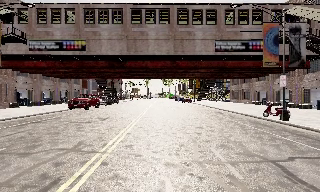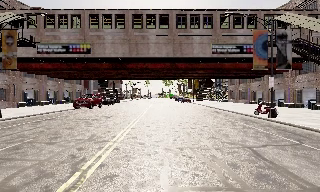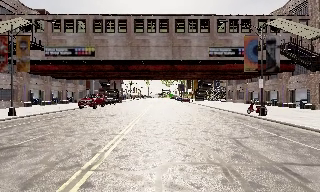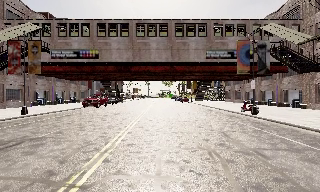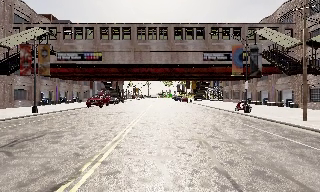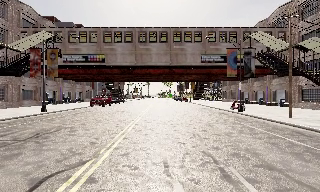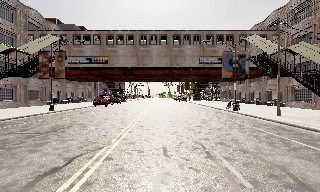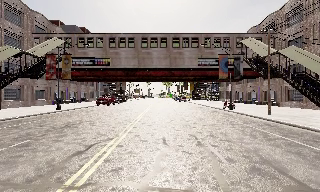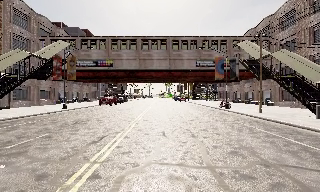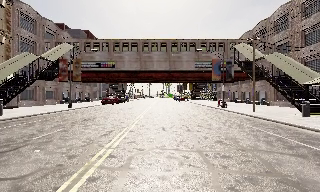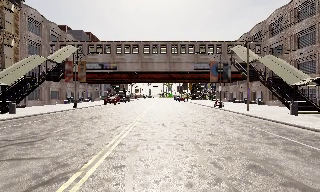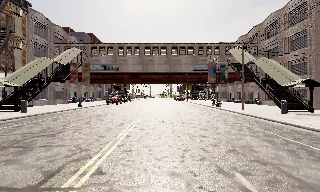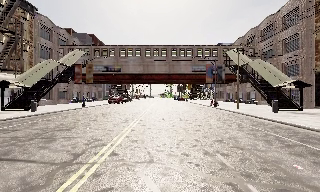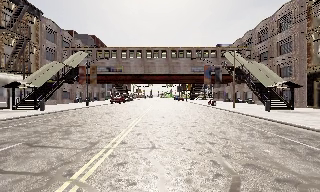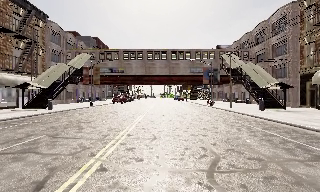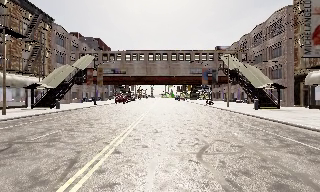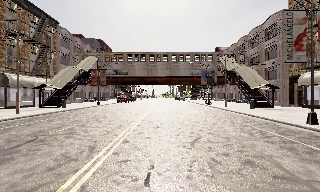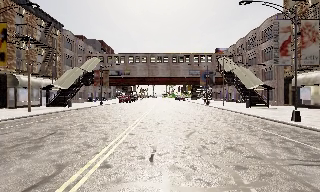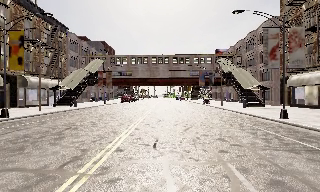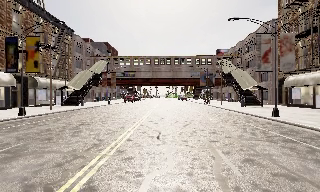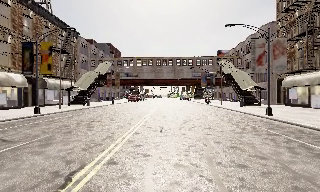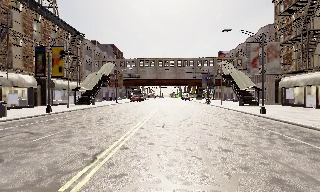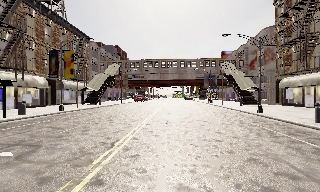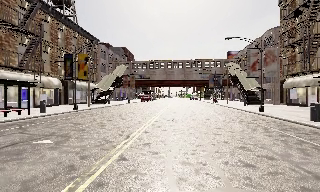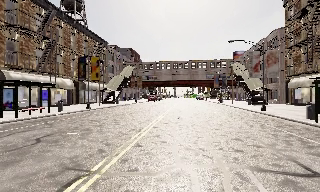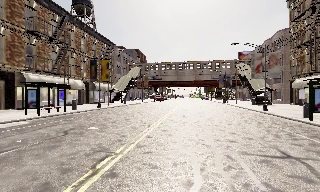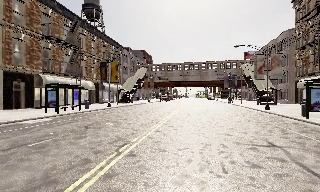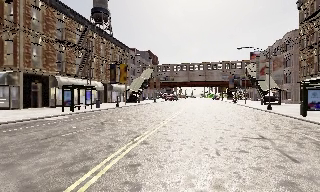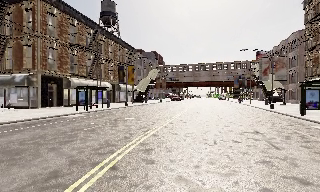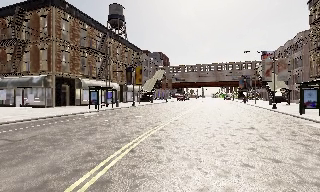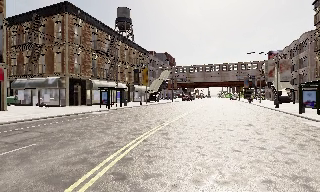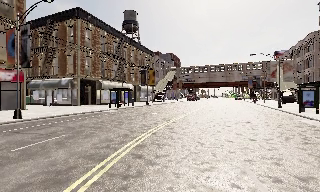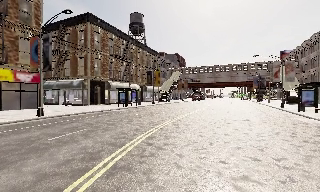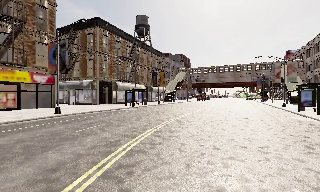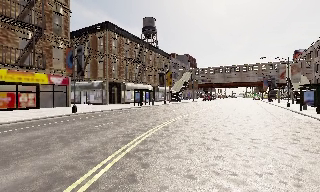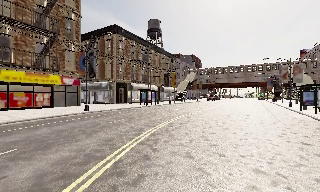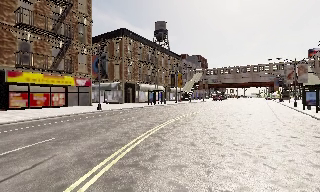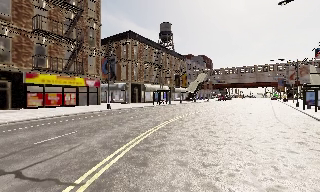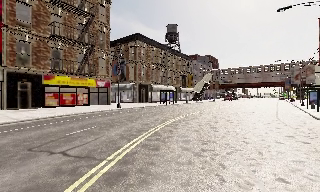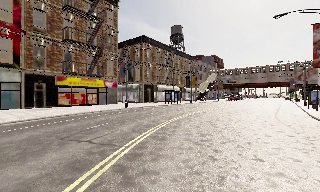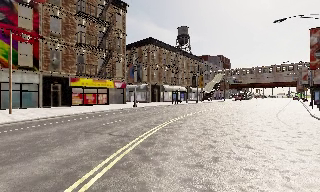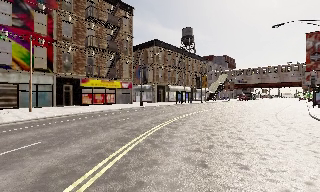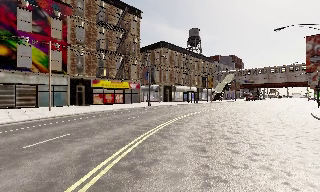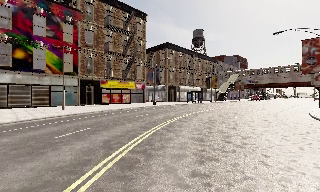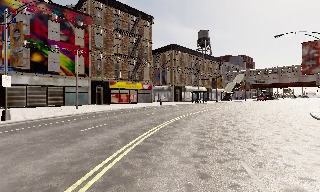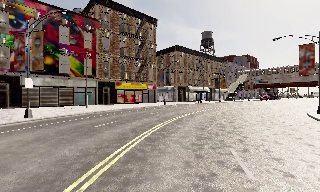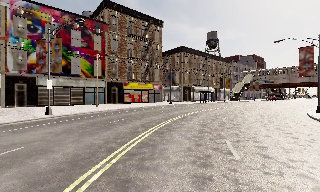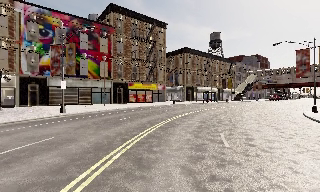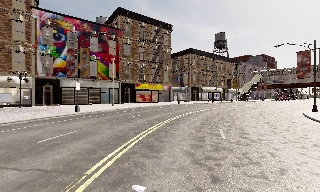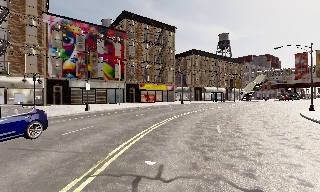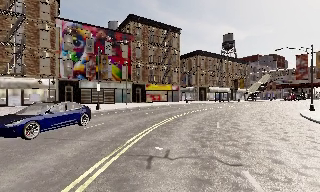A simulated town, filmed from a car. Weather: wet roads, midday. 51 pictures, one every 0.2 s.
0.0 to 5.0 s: The scene slides to the right, as the camera pans about 10 degrees to its left. It travels backward, about 30 m, so what stands in front gets smaller.
5.0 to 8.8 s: The camera pans to its left, which is counterclockwise from overhead, by about 35 degrees. It travels backward, about 20 m.
8.8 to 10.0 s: The camera travels backward, about 7 m, so what stands in front gets smaller.
The film runs backward here.
